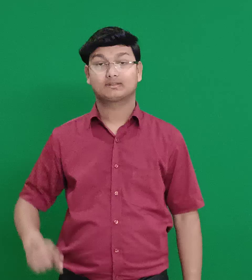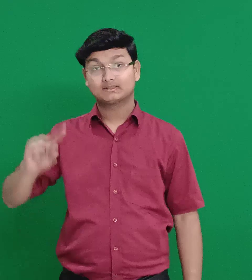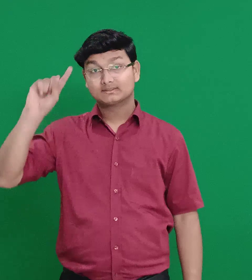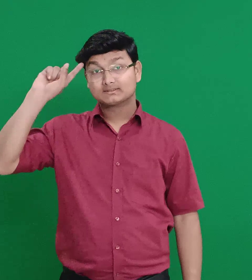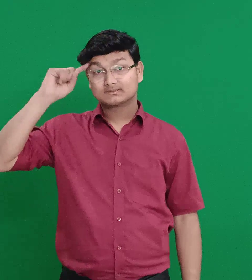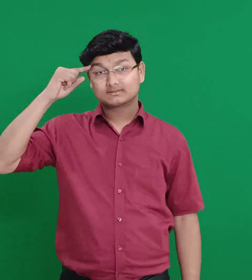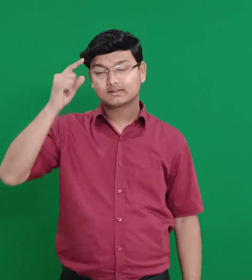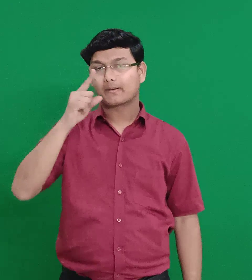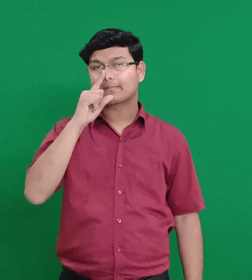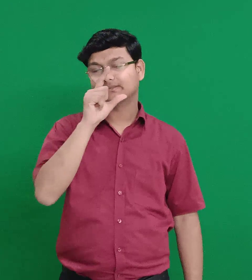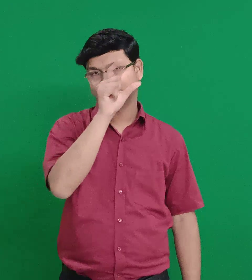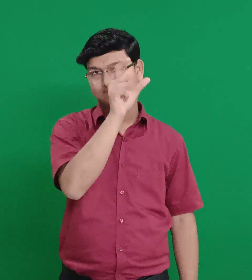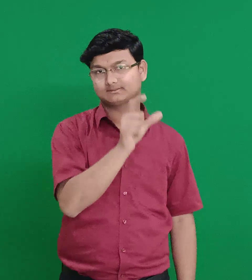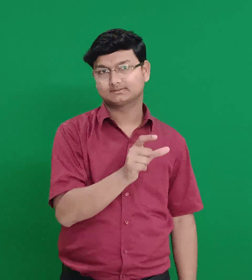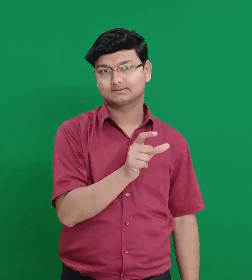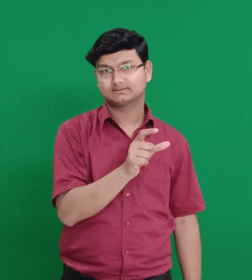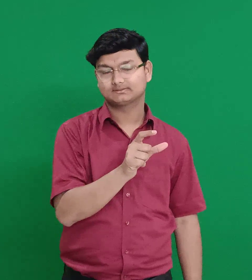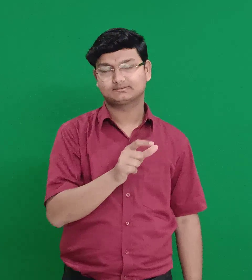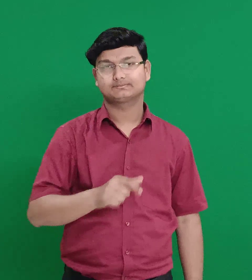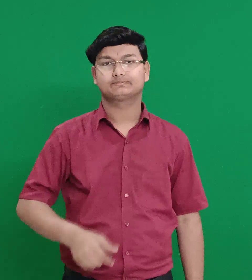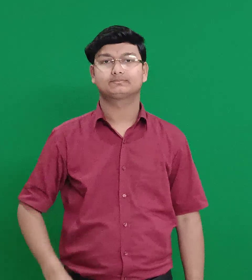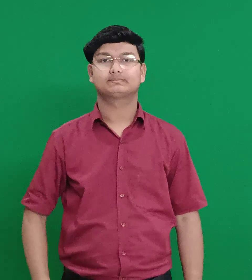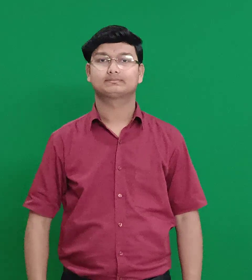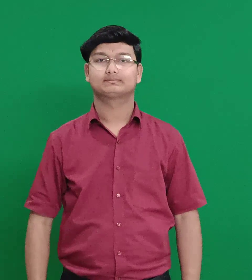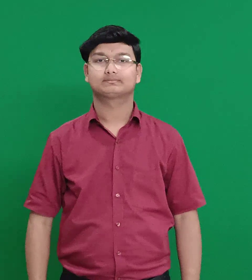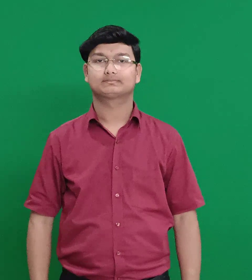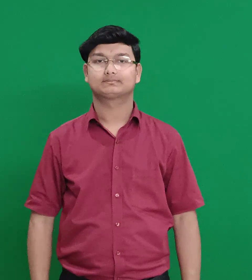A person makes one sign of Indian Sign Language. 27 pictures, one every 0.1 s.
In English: samaritan woman
